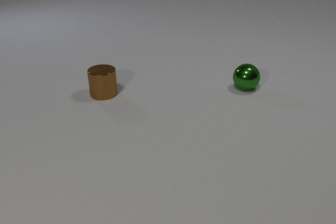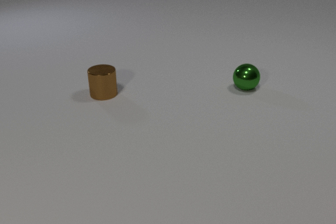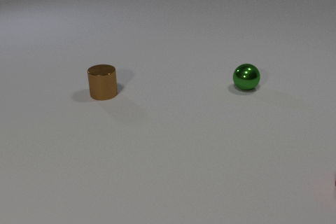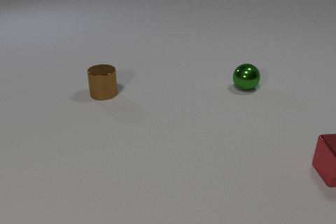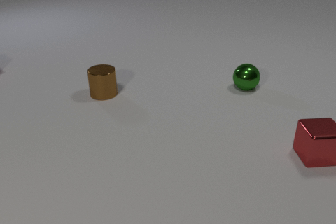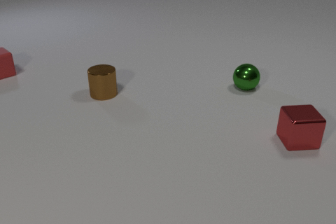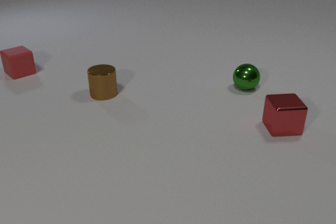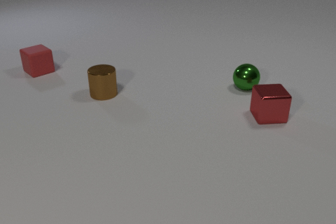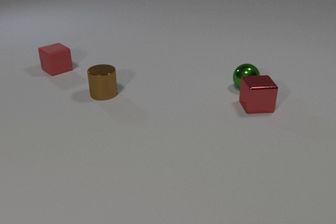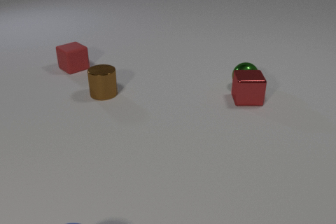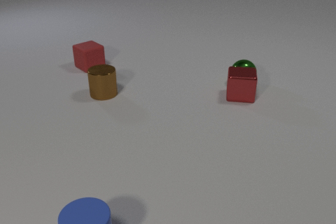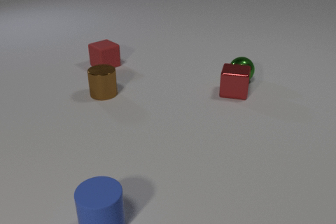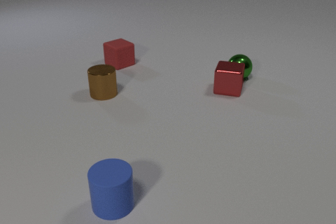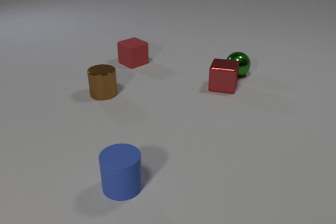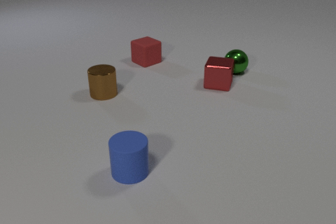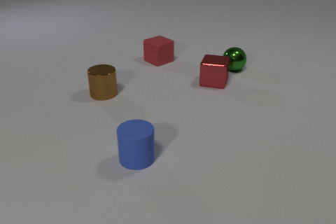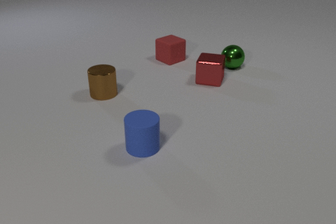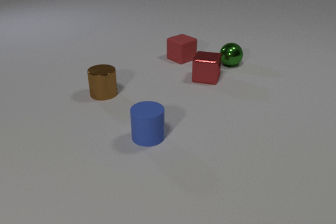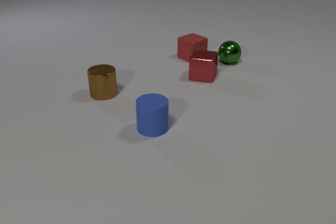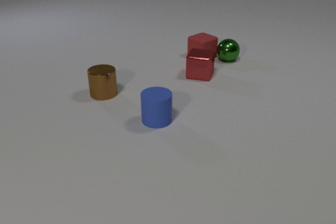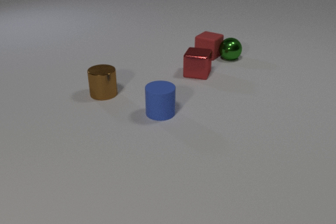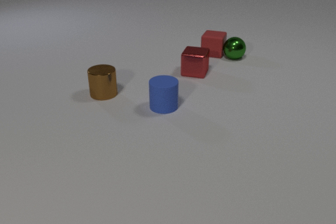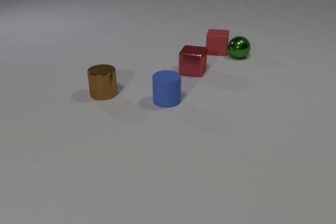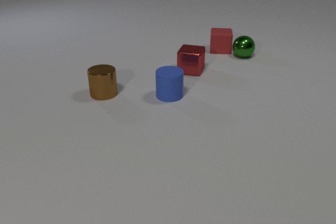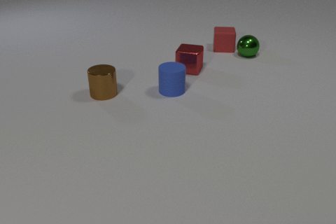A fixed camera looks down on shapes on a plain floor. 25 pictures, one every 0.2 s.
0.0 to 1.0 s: The red metal cube comes in at the right edge, slides away from the camera and to the left. The red rubber cube comes in at the left edge, slides to the right.
1.0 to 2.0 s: The red metal cube slides away from the camera and to the left. The green metal sphere rolls away from the camera. The blue rubber cylinder comes in at the bottom edge, slides away from the camera and to the right. The red rubber cube slides to the right. The red metal cube and the green metal sphere collide.
2.0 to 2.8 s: The red metal cube slides to the left and away from the camera. The green metal sphere rolls away from the camera. The blue rubber cylinder slides away from the camera and to the right. The red rubber cube slides to the right.
2.8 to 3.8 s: The red metal cube slides away from the camera and to the left. The green metal sphere rolls away from the camera. The blue rubber cylinder slides away from the camera. The red rubber cube slides to the right. The green metal sphere and the red rubber cube collide.
3.8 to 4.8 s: The red metal cube slides away from the camera and to the left. The green metal sphere rolls to the right and away from the camera. The blue rubber cylinder slides away from the camera. The red rubber cube slides away from the camera and to the right, spins so that its near face slides to the right, counterclockwise seen from above.
How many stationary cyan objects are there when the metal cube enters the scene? 0.
What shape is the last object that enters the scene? cylinder.
How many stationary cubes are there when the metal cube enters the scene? 0.
